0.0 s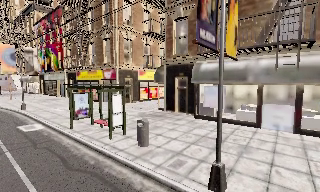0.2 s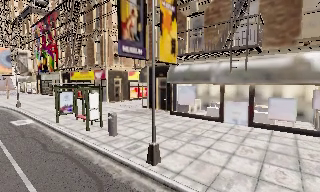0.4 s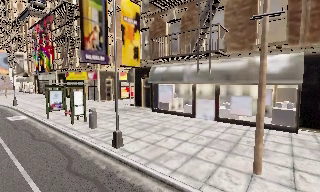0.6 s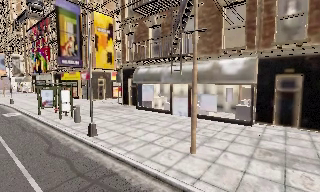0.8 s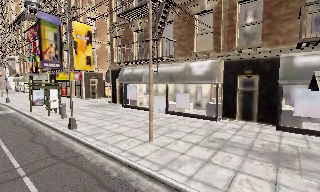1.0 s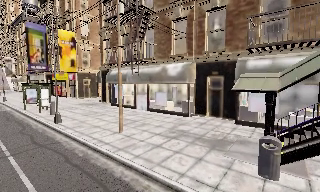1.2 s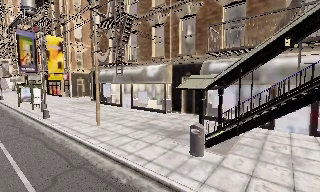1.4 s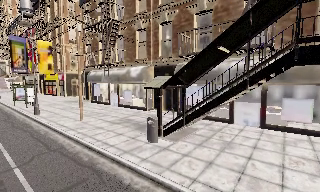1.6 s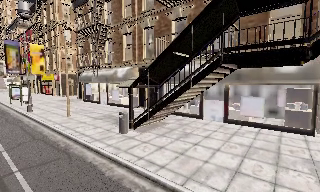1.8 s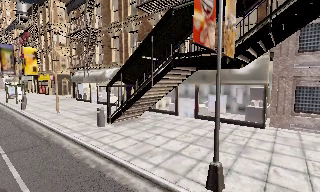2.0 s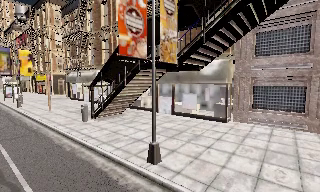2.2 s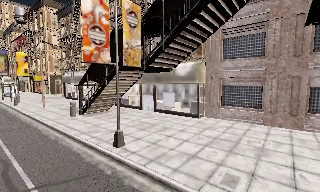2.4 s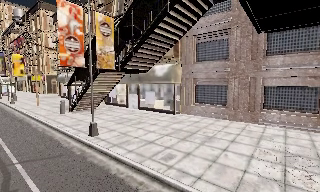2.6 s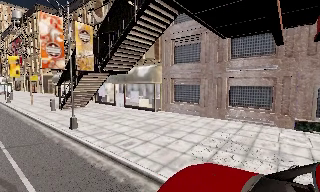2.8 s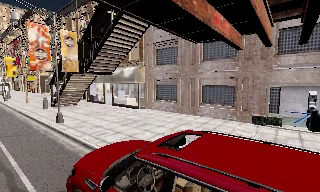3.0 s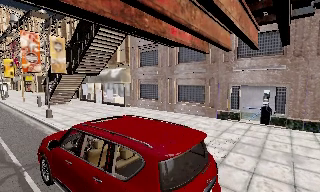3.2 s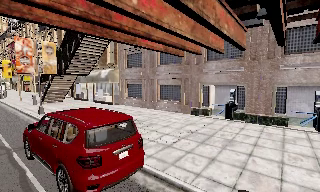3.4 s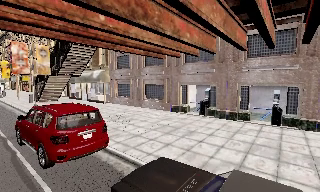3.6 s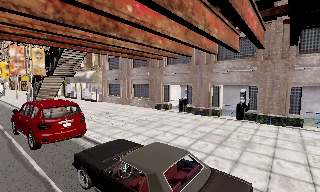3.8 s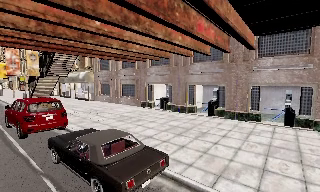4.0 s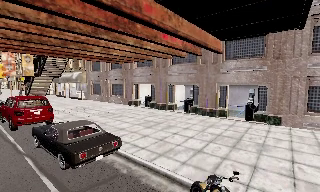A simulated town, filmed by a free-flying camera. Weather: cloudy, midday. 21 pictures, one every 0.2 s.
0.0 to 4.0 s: The camera travels to its right and backward, about 45 m, so close, fixed things drift to the left.
The film runs backward here.
